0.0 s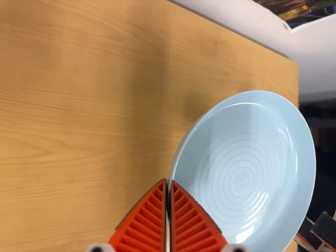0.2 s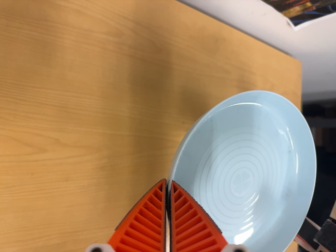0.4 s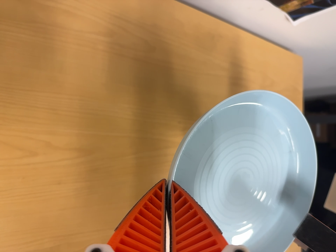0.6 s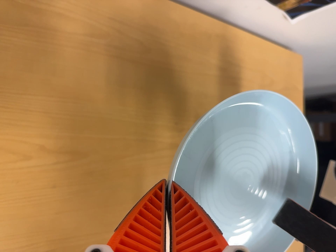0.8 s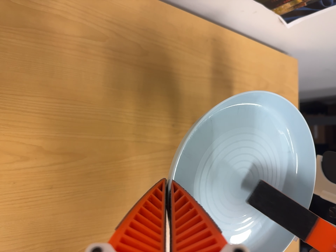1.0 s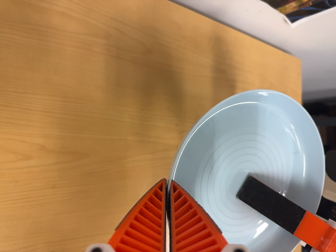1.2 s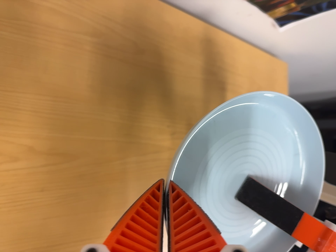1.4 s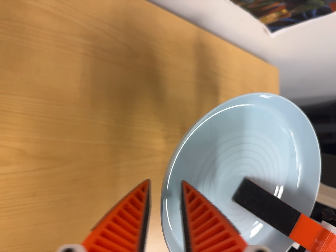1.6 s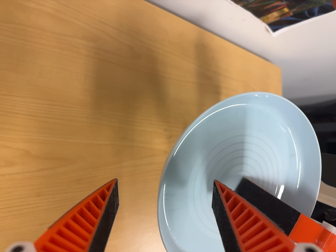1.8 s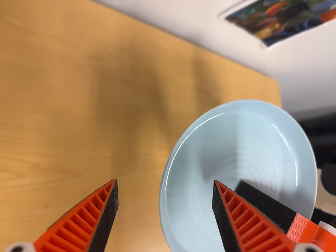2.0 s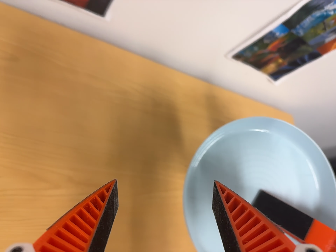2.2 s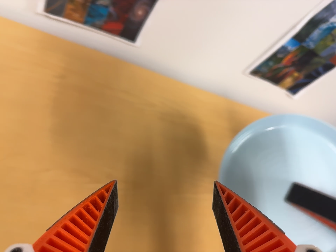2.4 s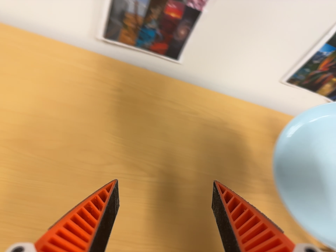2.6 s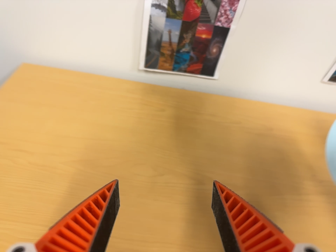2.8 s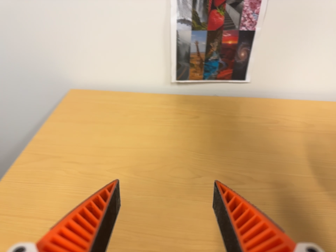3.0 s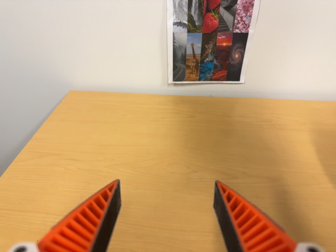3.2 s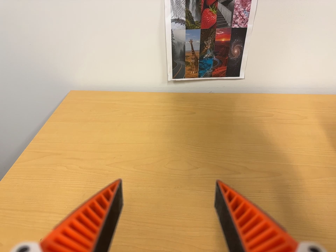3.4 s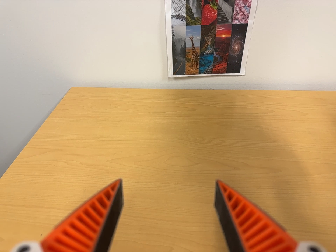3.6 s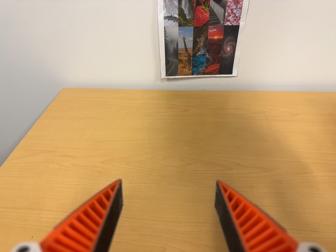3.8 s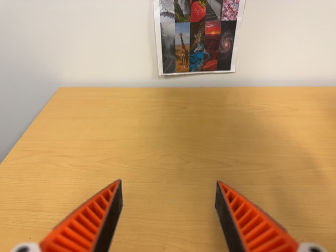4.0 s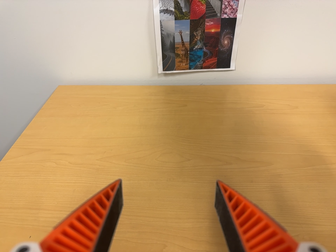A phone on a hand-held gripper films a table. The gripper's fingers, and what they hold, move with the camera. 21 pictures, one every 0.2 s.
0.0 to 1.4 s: The camera shifts only a little, or ends up much as it began.
1.4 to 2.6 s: The camera pans to its left by about 30 degrees. It travels toward the bottom of its view and backward, about 30 cm. Its aim tips toward the top of its view by about 40 degrees. It rolls about its line of sight by about 15 degrees, and the scene rotates counterclockwise.
2.6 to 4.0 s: The camera travels toward the bottom of its view, about 7 cm.
The film runs forward here.
